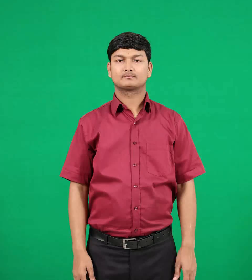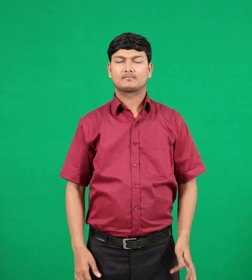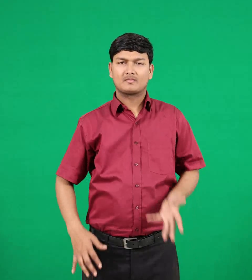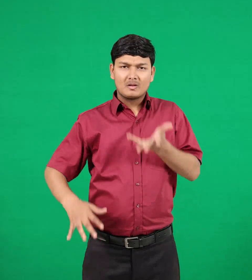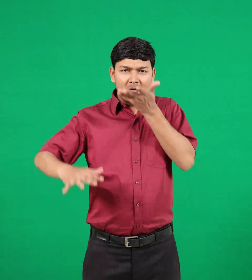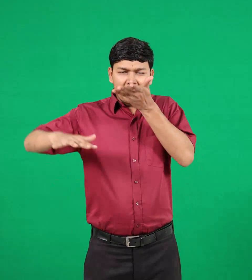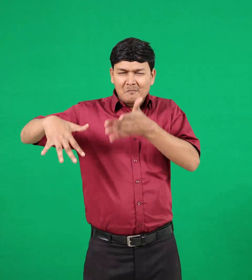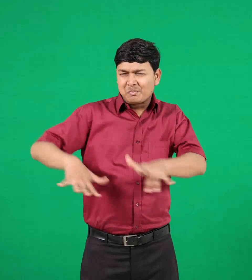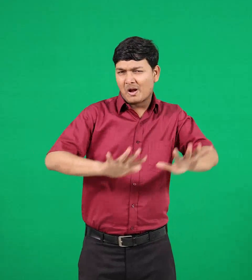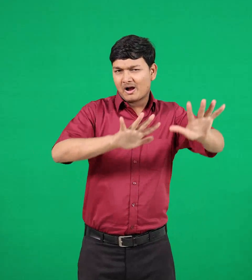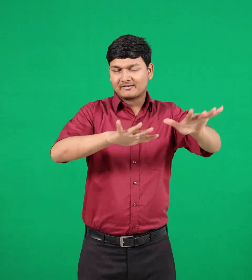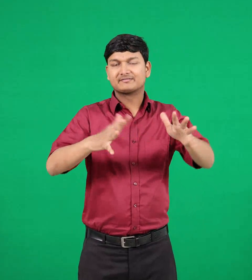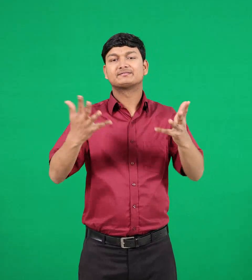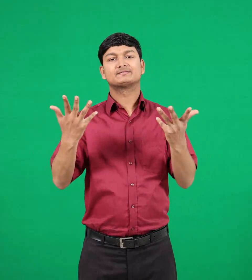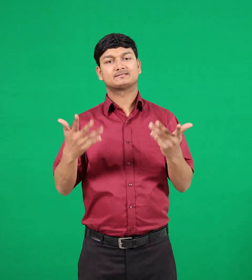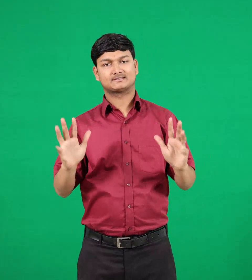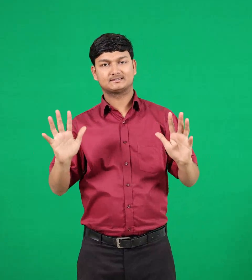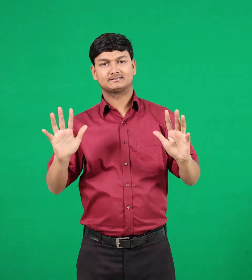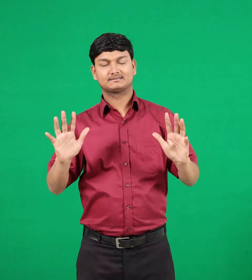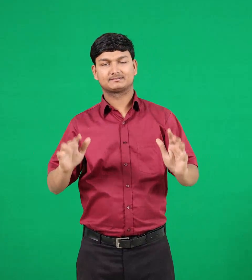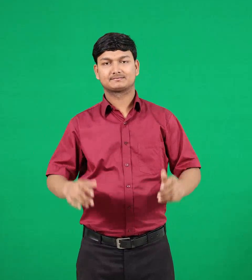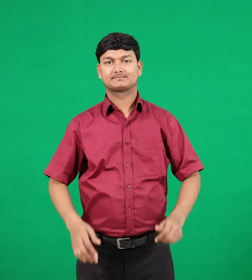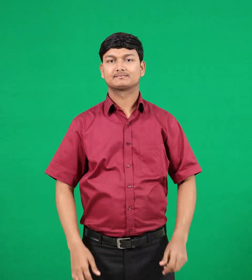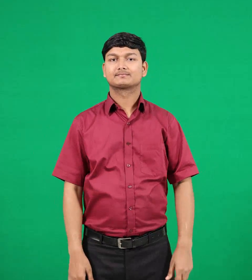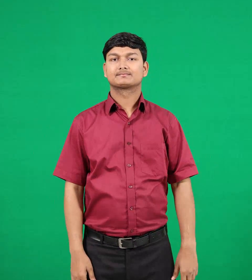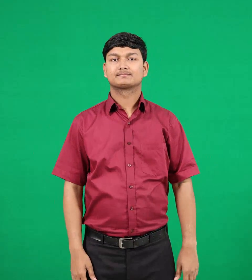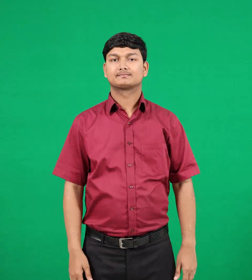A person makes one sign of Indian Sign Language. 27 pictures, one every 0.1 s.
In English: waved
